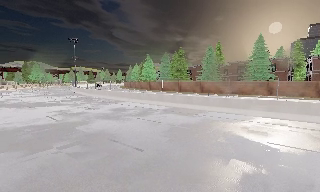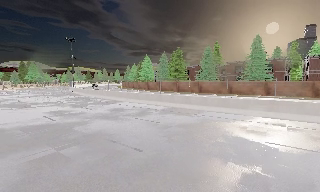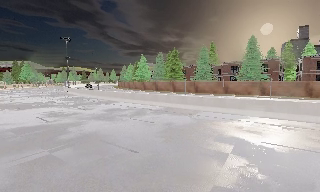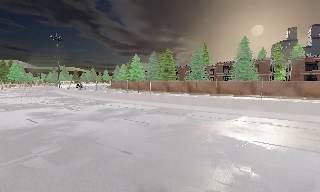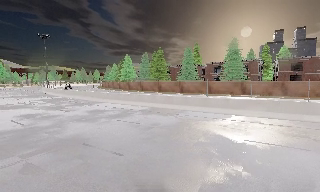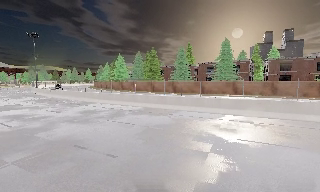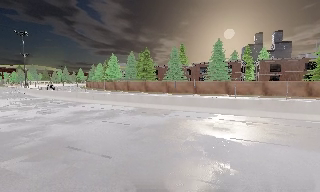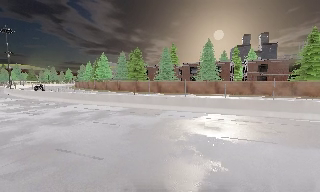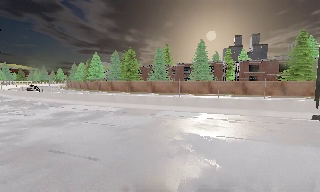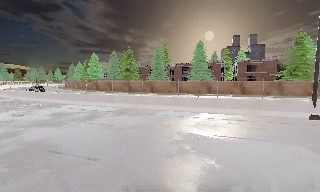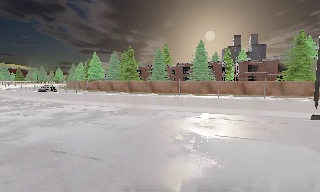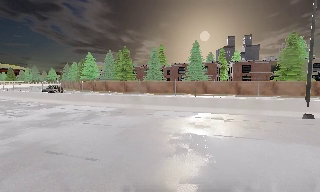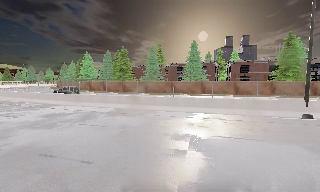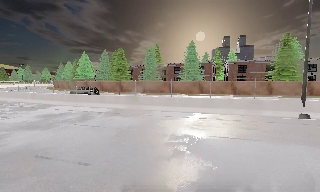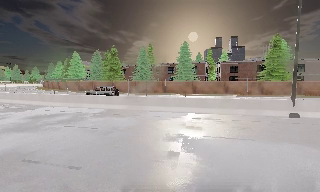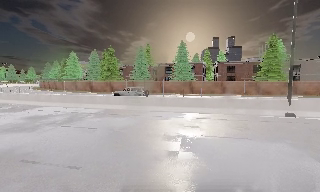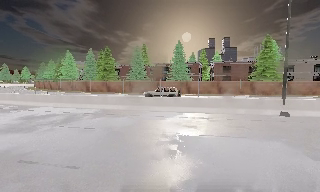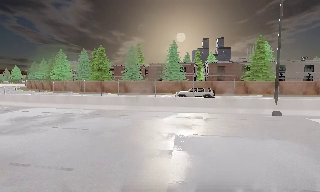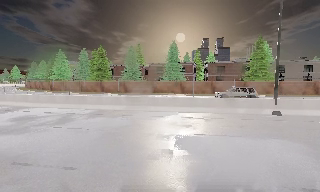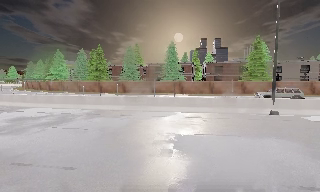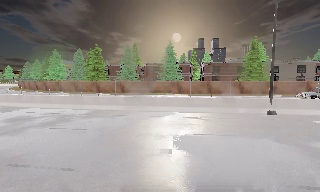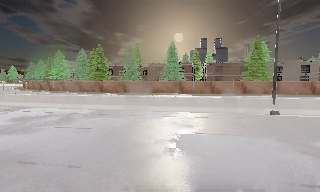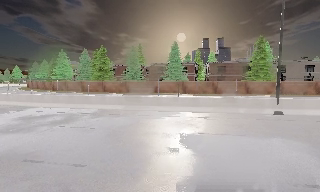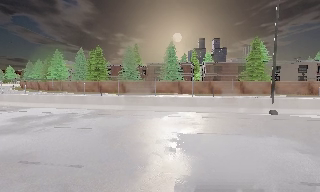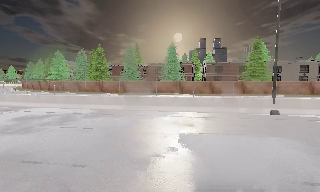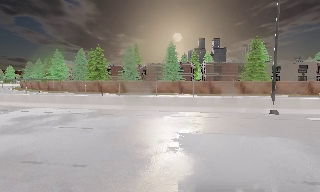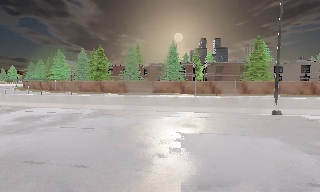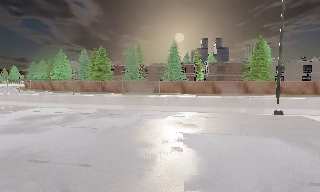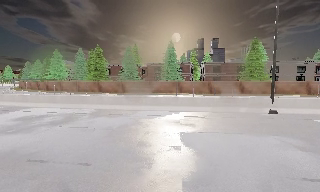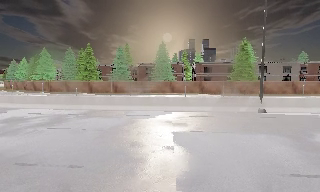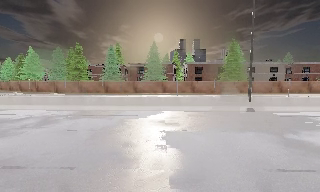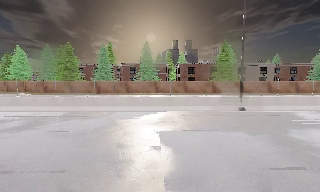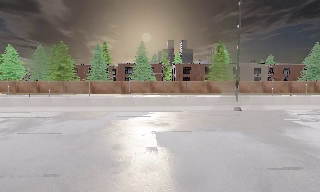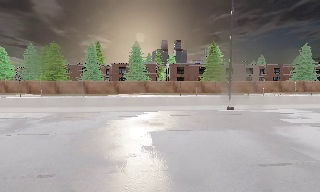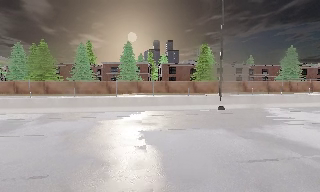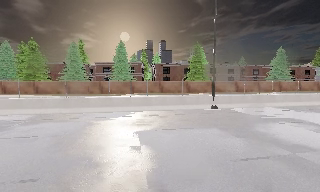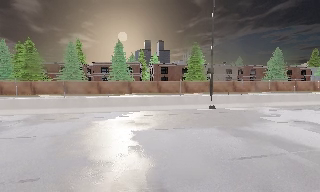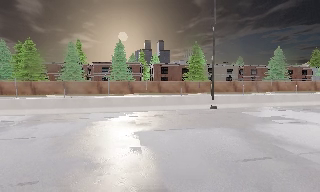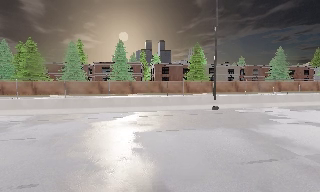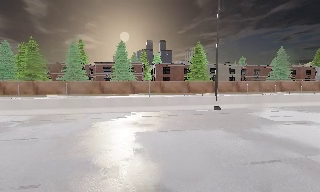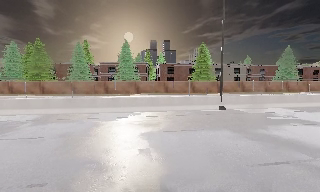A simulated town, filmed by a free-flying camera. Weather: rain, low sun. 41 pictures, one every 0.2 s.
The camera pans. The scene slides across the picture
to the left.
The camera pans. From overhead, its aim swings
clockwise.
0.0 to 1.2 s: The camera pans to its right, which is clockwise from overhead, by about 10 degrees.
1.2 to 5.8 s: The scene slides to the left, as the camera pans about 20 degrees to its right. It travels to its left, about 1 m.
5.8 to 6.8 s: The camera pans to its right, which is clockwise from overhead, by about 10 degrees.
6.8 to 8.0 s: The camera shifts only a little, or ends up much as it began.
The film runs backward here.
